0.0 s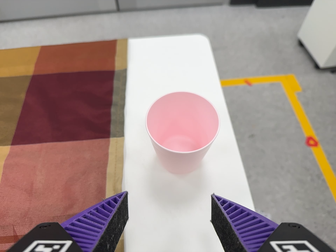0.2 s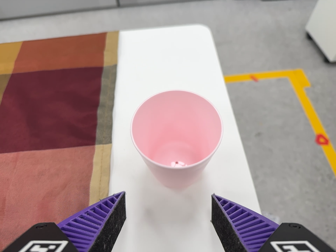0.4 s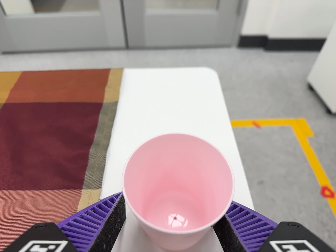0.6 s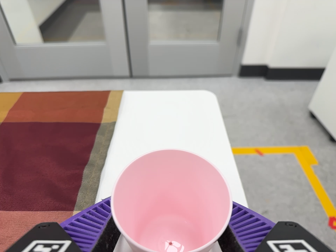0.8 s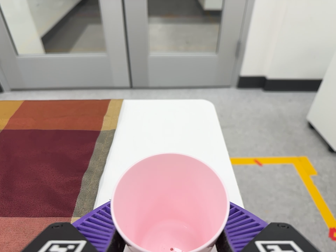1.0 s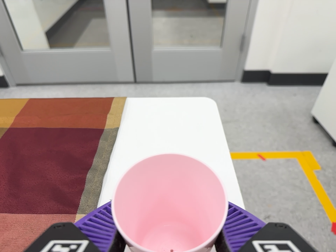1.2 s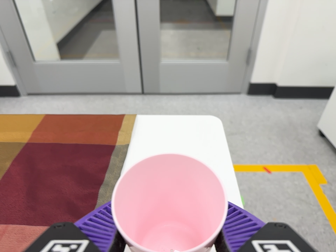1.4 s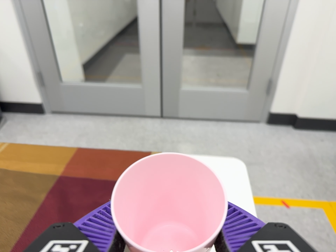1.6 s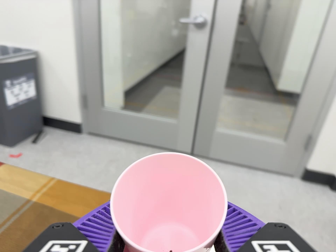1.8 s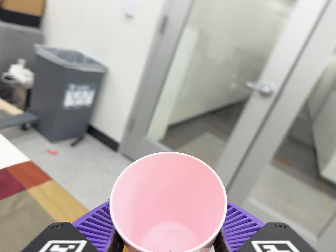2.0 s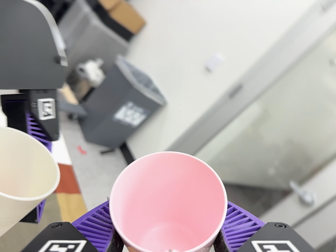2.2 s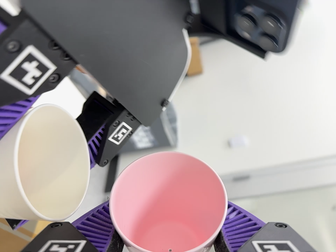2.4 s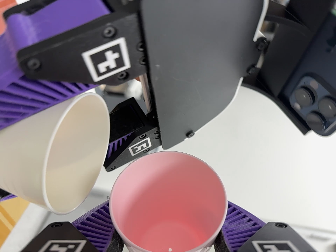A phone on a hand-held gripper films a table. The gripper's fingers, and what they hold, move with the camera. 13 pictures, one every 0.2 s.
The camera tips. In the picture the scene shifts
downward.
The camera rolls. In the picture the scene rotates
clockwise.
0.0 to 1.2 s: The camera travels forward, about 6 cm, so what stands in front looms larger. Its aim tips toward the top of its view by about 20 degrees, and the scene shifts downward.
1.2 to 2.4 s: The camera pans to its left by about 20 degrees. It travels to its left and toward the top of its view, about 36 cm, so close, fixed things drift to the right. Its aim tips toward the top of its view by about 40 degrees, and the scene shifts downward. It rolls about its line of sight by about 115 degrees, and the scene rotates clockwise.
The film runs backward here.
